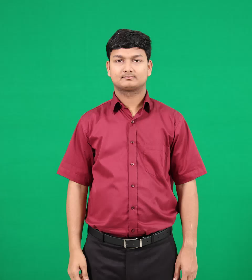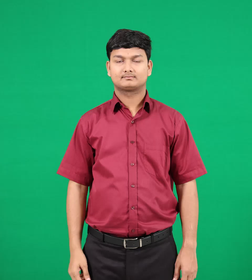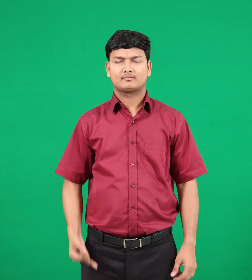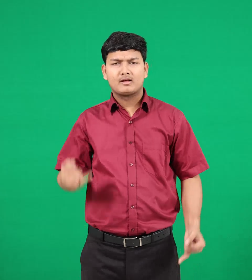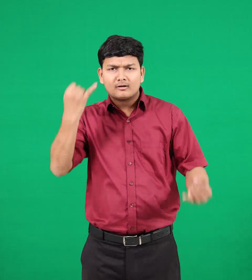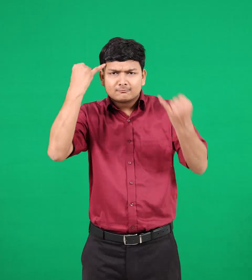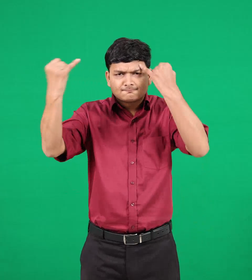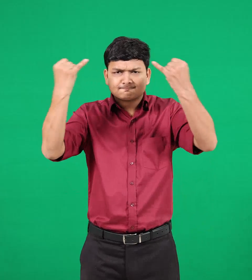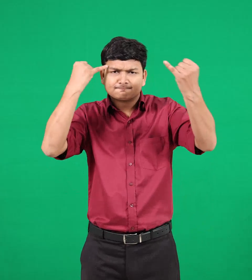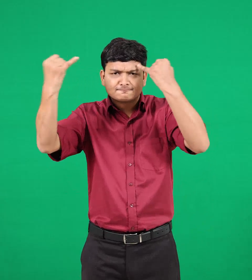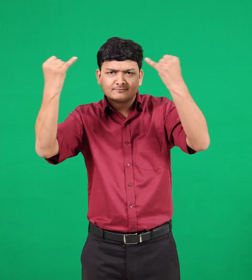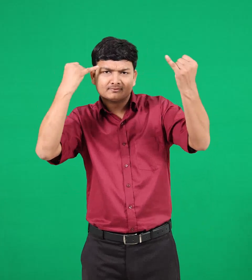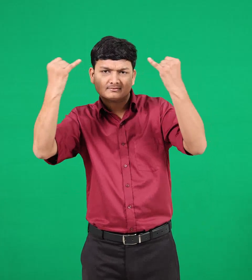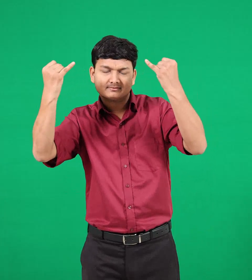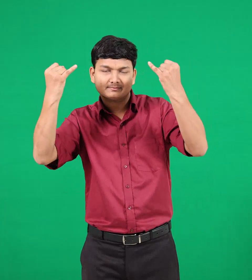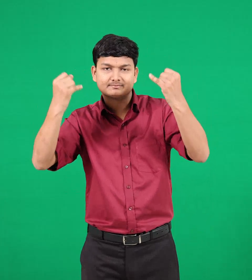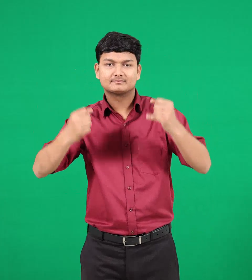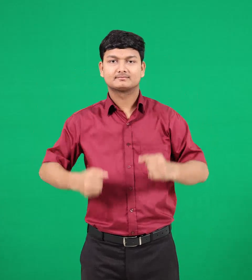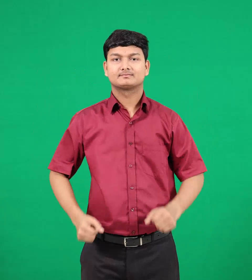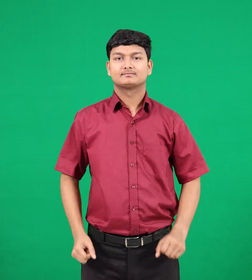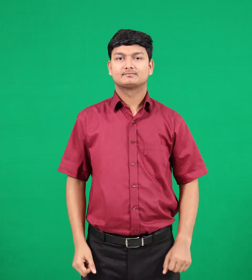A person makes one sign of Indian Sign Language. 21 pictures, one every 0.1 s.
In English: ideas
